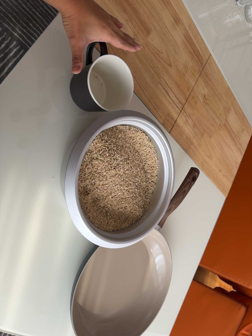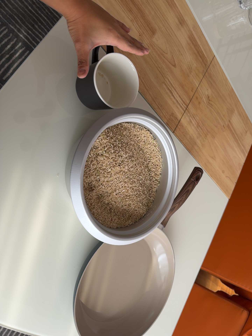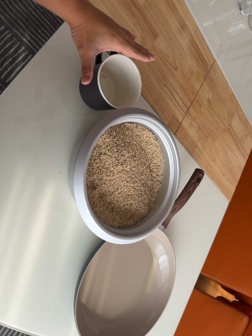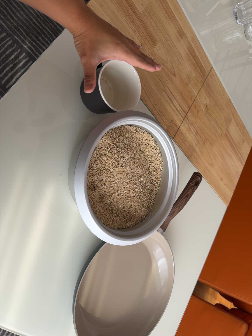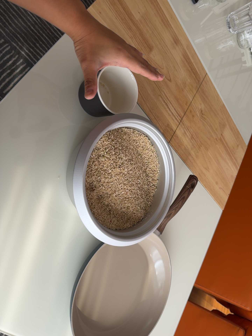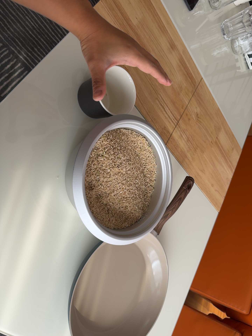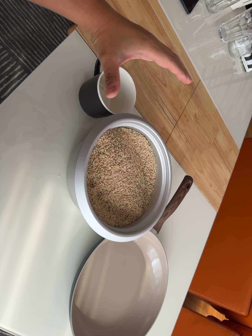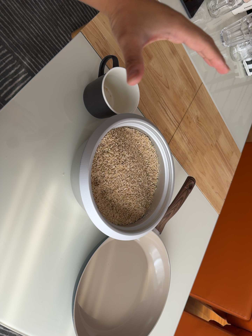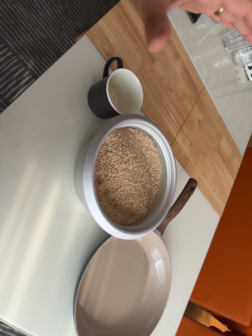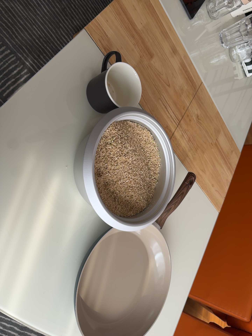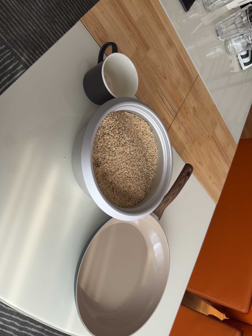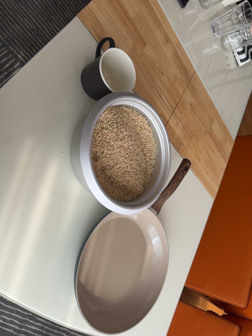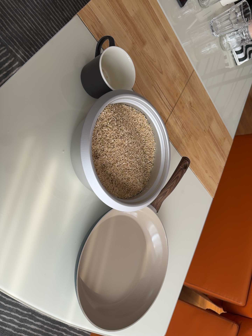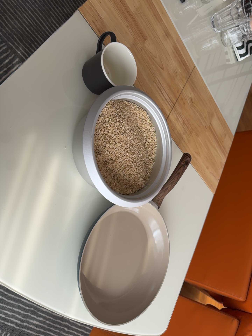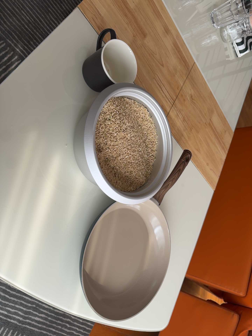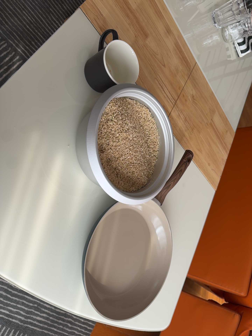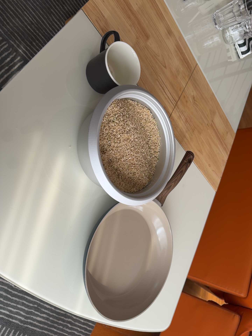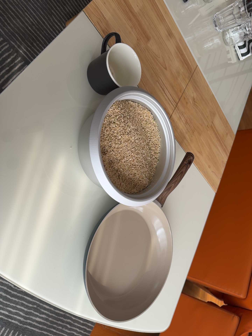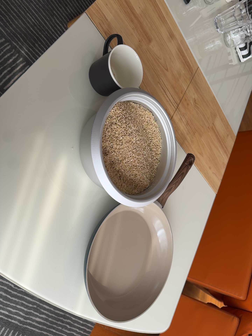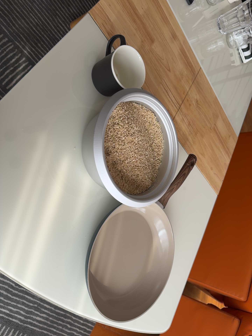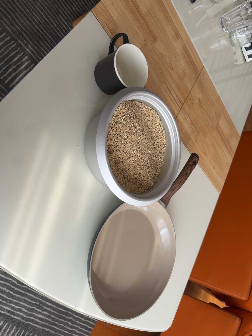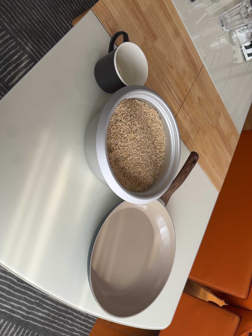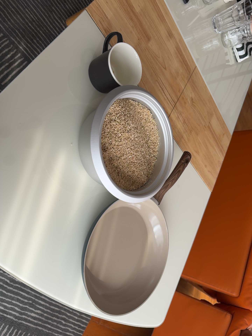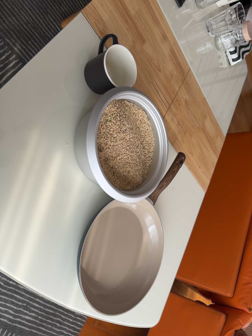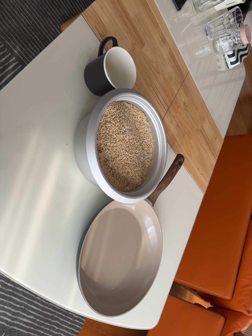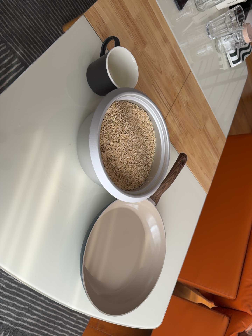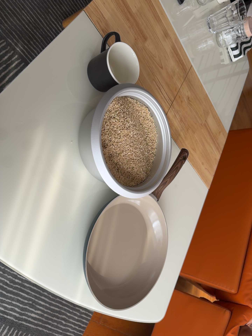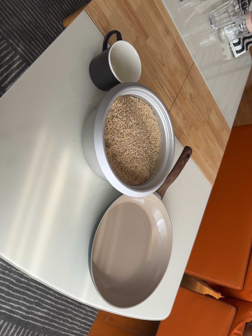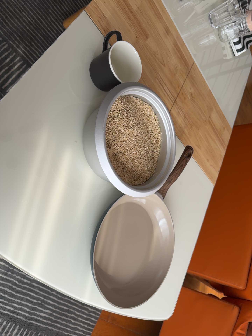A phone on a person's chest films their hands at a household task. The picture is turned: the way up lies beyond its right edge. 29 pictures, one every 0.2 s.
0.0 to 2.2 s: The camera travels toward the bottom of its view and backward, about 14 cm. Its aim tips toward the top of its view by about 10 degrees.
2.2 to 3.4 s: The camera shifts only a little, or ends up much as it began.
3.4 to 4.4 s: The camera keeps its place and its aim.
4.4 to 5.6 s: The camera shifts only a little, or ends up much as it began.
The film runs backward here.
